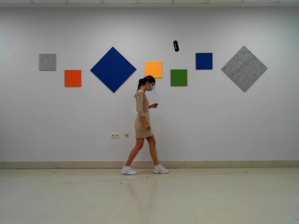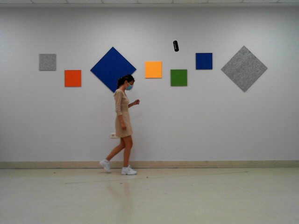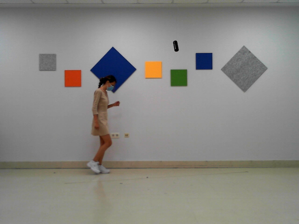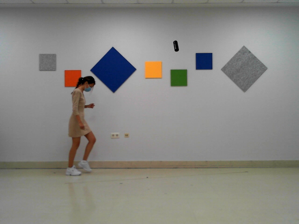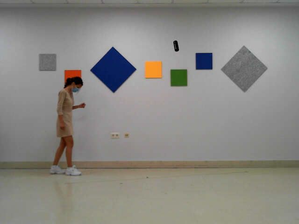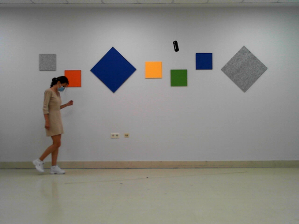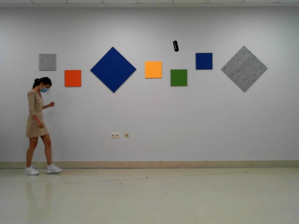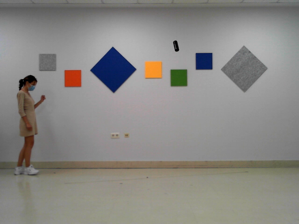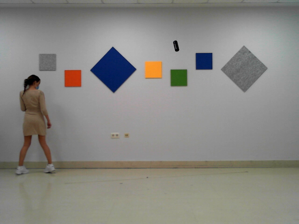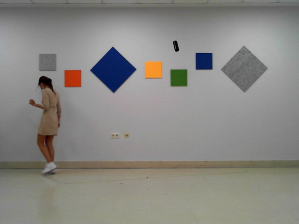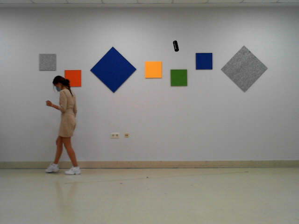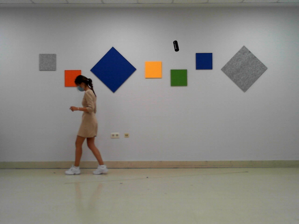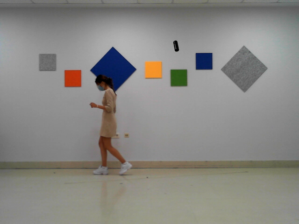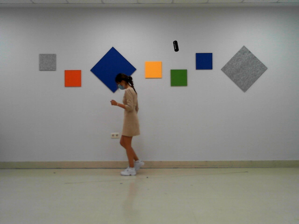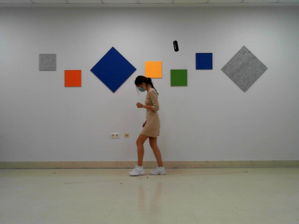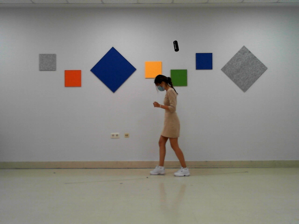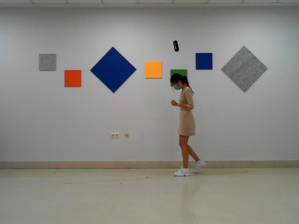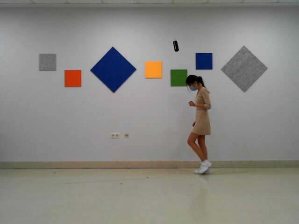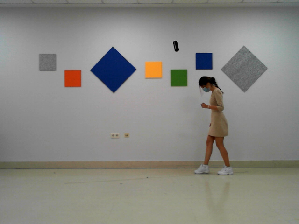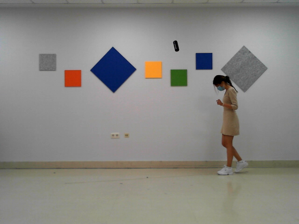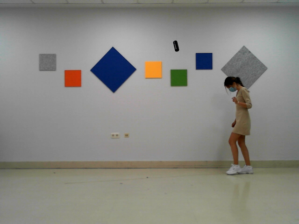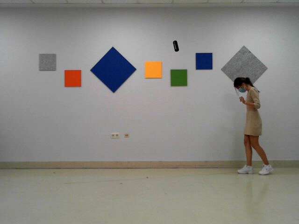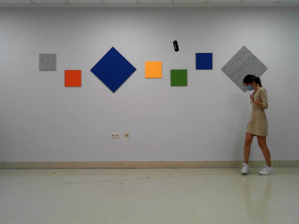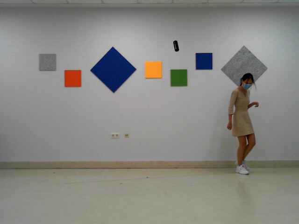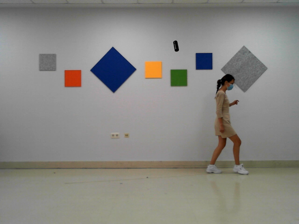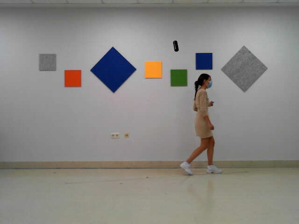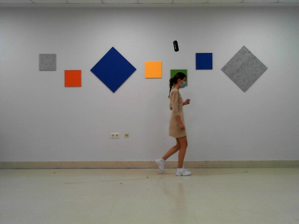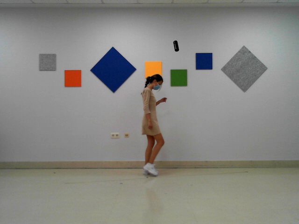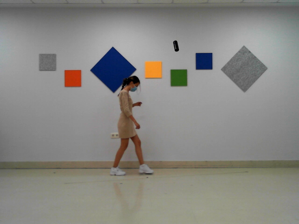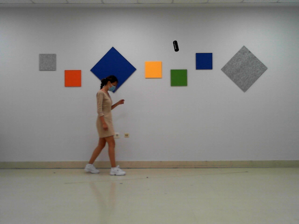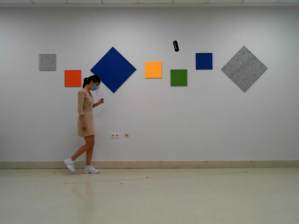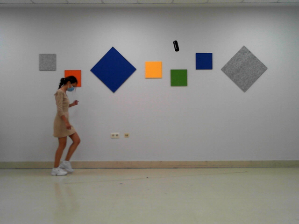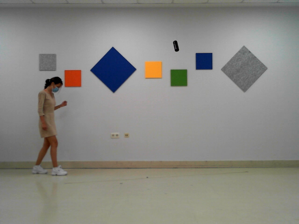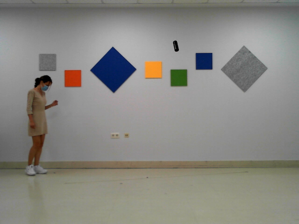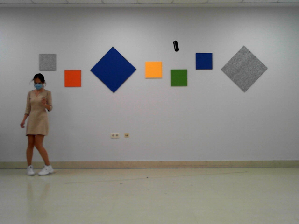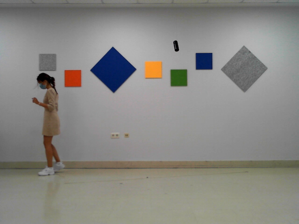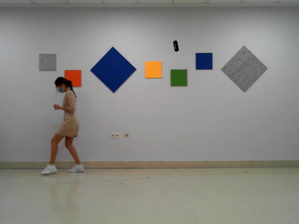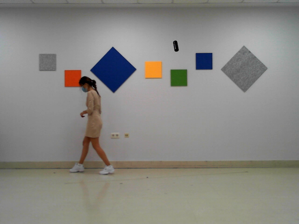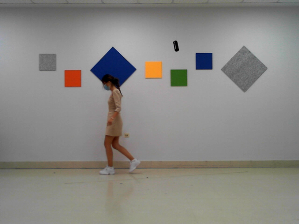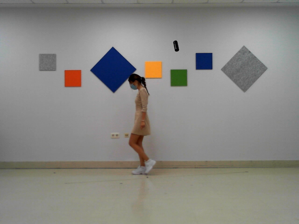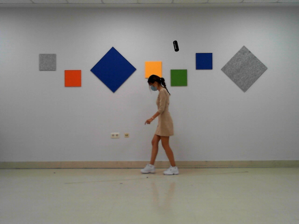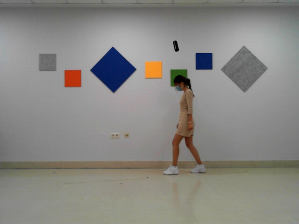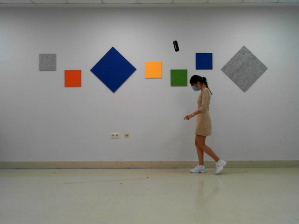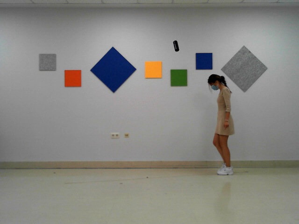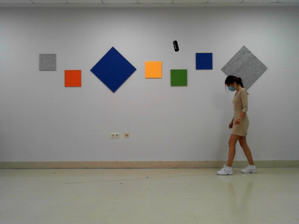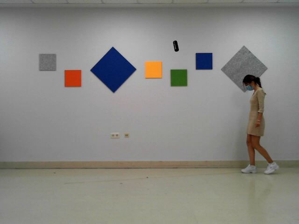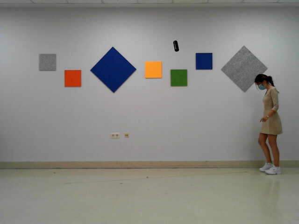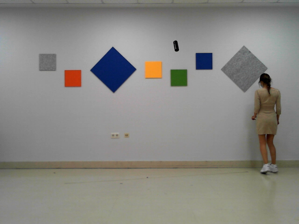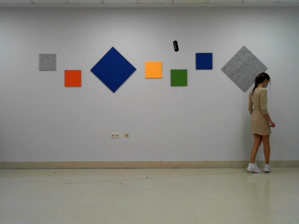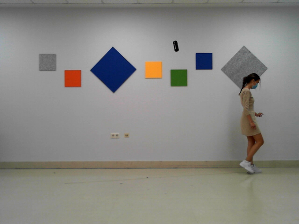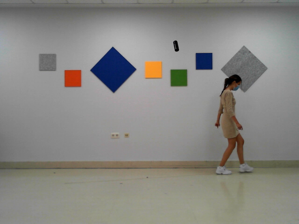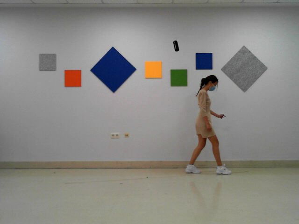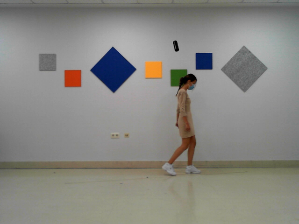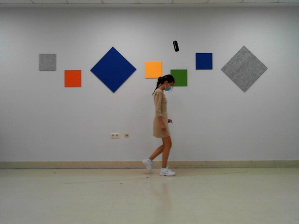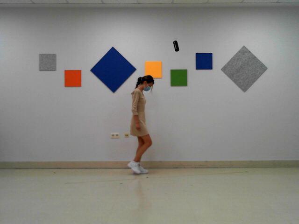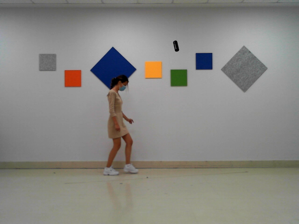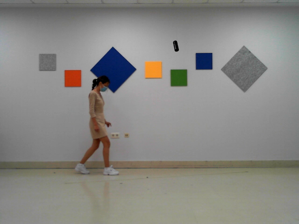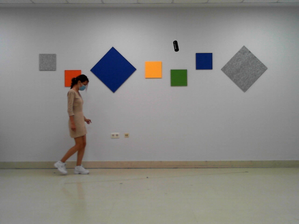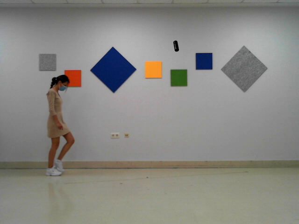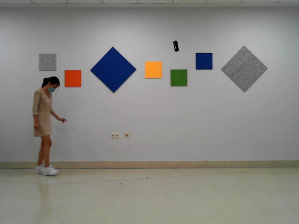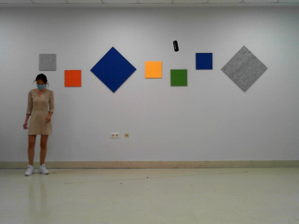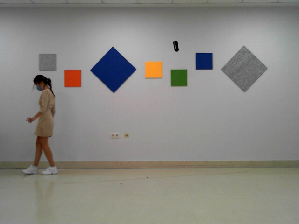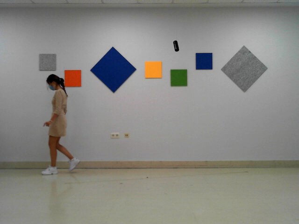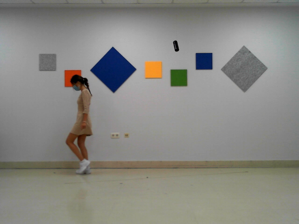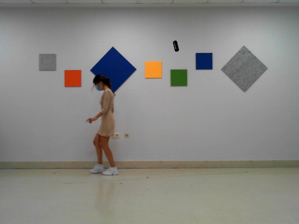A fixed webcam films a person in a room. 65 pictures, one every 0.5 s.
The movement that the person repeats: Walk backward.
